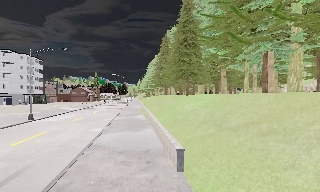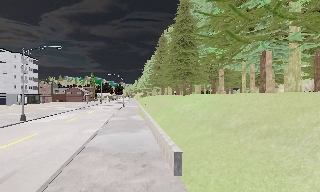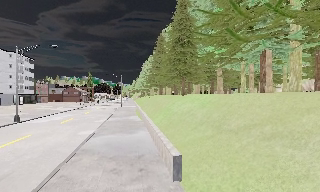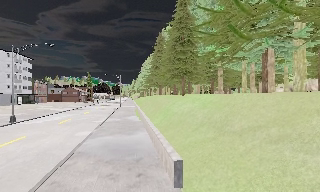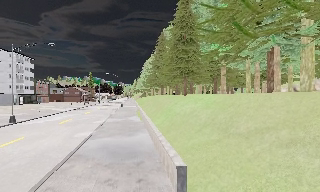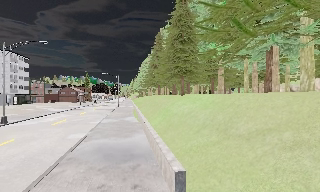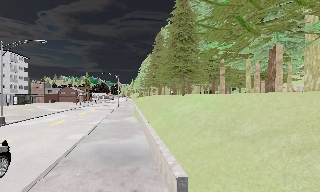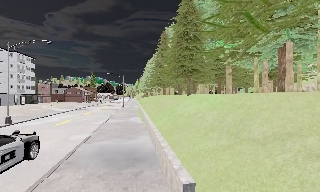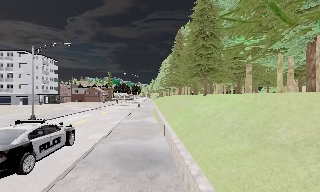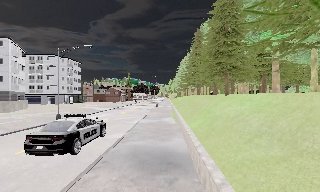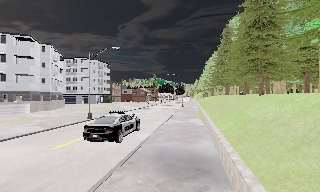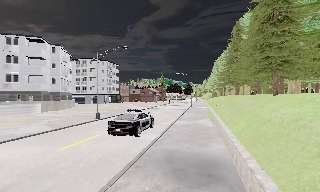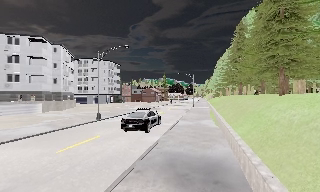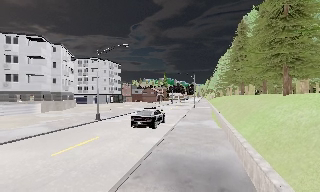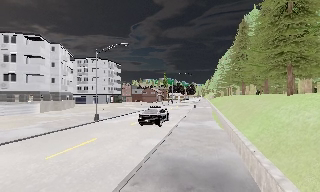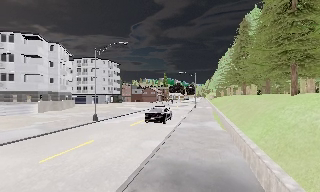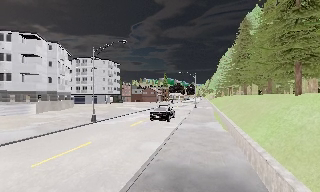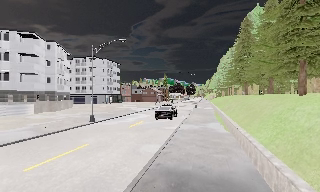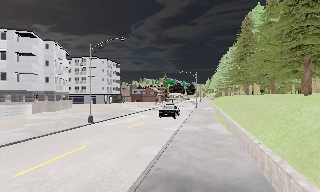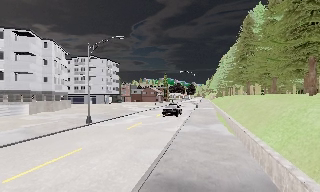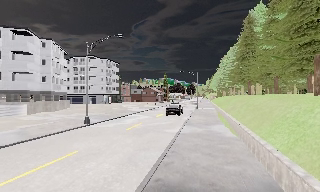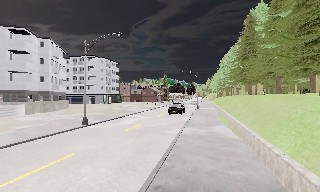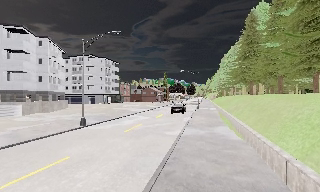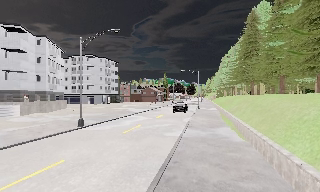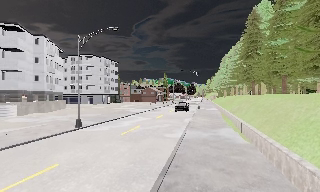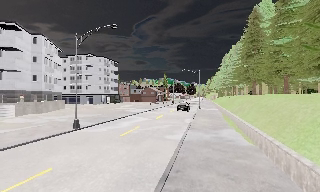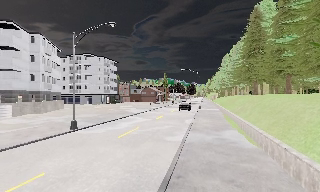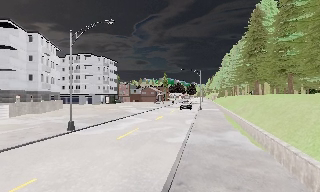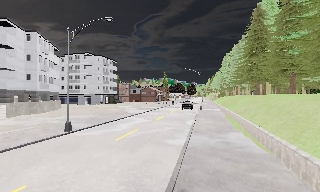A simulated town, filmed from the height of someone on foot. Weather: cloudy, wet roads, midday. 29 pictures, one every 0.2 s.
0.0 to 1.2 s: The camera travels forward, about 2 m, so what stands in front looms larger.
1.2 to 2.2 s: The camera swings to its left by about 25 degrees, and the scene slides to the right. It travels forward, about 1.5 m, so what stands in front looms larger.
2.2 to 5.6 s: The camera travels forward, about 6 m, so what stands in front looms larger.
The film runs forward here.
